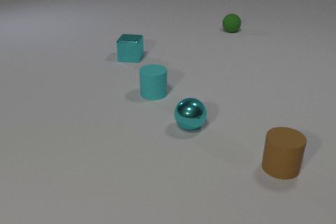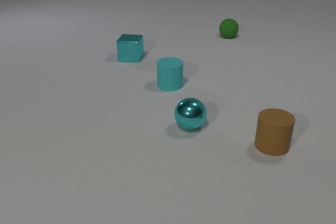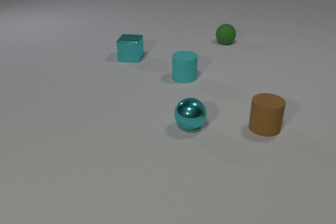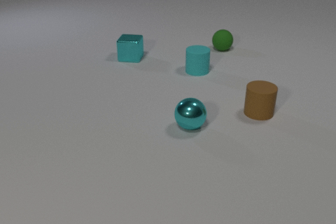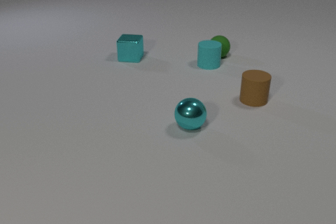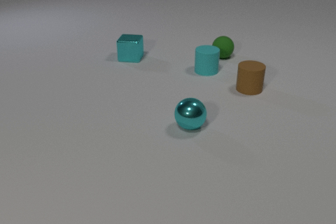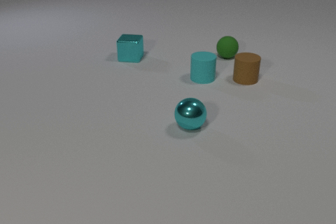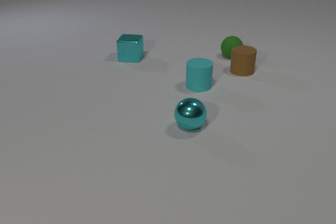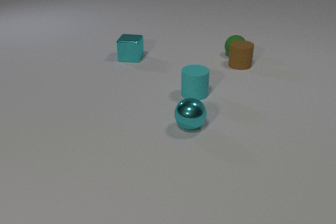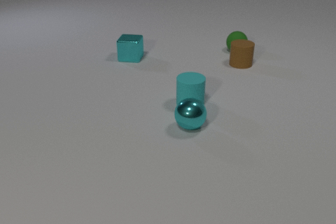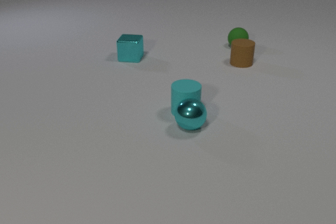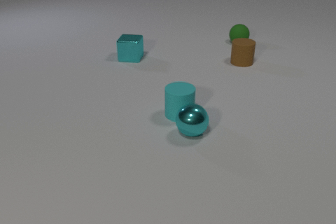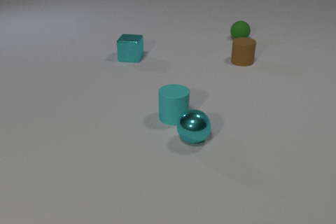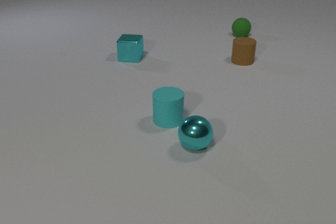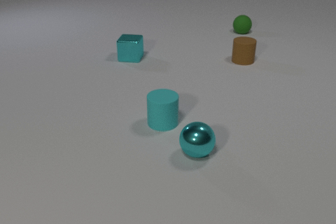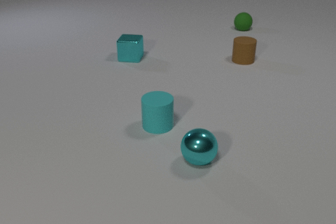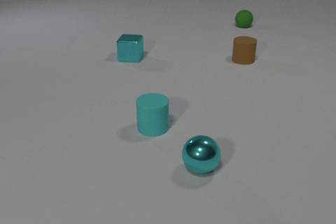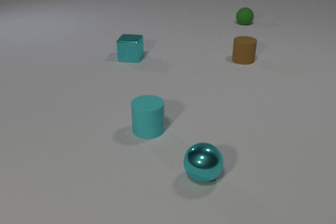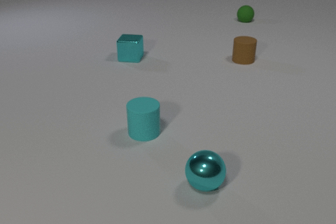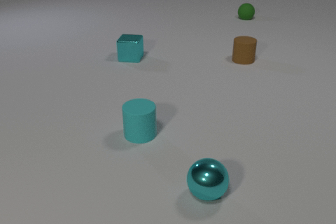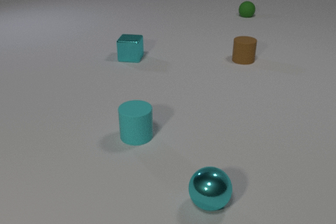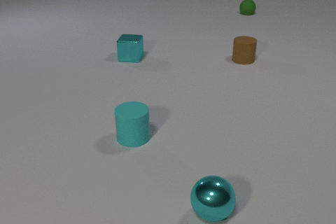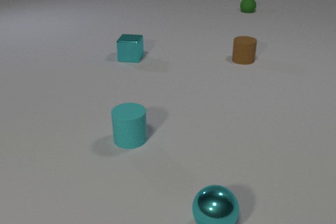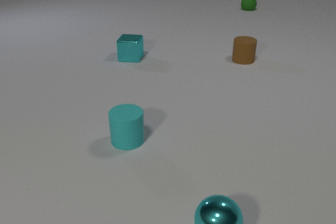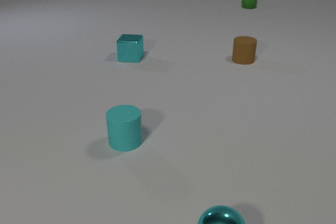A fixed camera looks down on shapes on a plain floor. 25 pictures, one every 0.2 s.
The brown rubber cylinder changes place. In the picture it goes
away from the camera.
The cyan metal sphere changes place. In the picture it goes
toward the camera.
0.0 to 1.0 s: The green rubber sphere rolls toward the camera. The cyan rubber cylinder slides away from the camera and to the right. The brown rubber cylinder slides away from the camera. The green rubber sphere and the cyan rubber cylinder collide.
1.0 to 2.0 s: The green rubber sphere rolls away from the camera and to the right. The cyan rubber cylinder slides toward the camera. The brown rubber cylinder slides away from the camera. The green rubber sphere and the brown rubber cylinder collide. The cyan rubber cylinder and the cyan metal sphere collide.
2.0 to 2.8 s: The green rubber sphere rolls away from the camera. The cyan rubber cylinder slides toward the camera and to the left. The cyan metal sphere rolls toward the camera. The brown rubber cylinder slides away from the camera.
2.8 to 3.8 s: The green rubber sphere rolls away from the camera. The cyan rubber cylinder slides to the left and toward the camera. The cyan metal sphere rolls toward the camera.
3.8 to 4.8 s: The green rubber sphere rolls away from the camera. The cyan rubber cylinder slides to the left and toward the camera. The cyan metal sphere rolls toward the camera.
How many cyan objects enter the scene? 0.
Are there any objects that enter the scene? no.
What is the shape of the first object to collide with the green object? cylinder.
